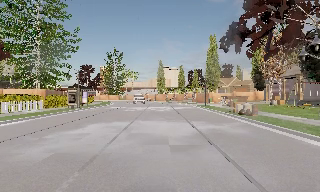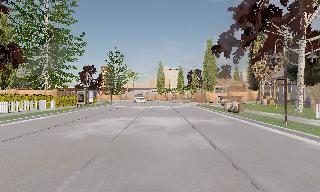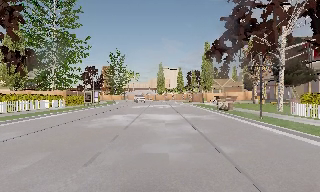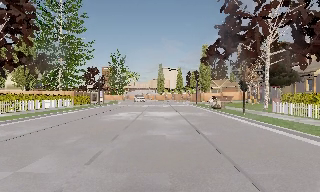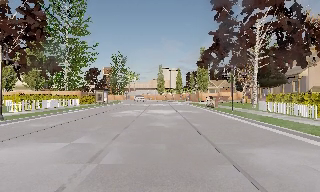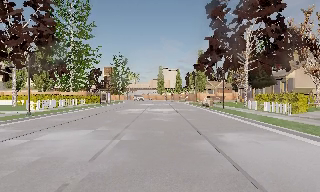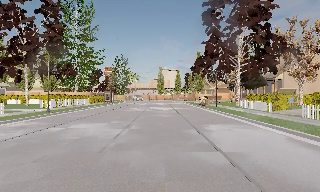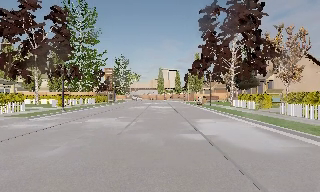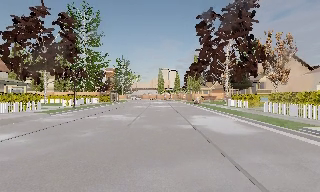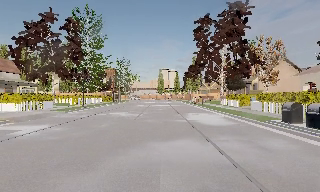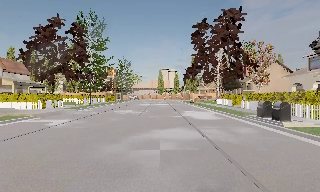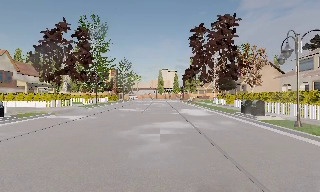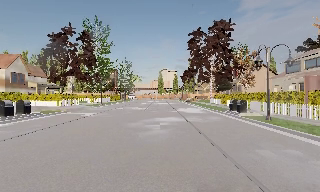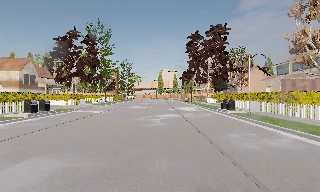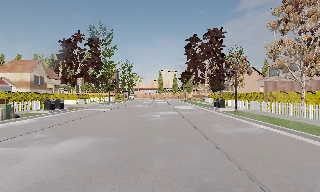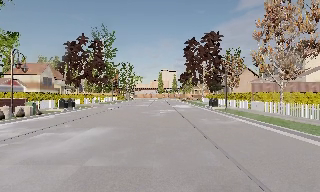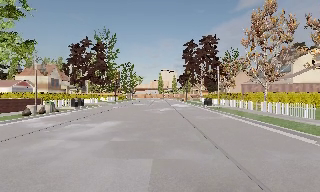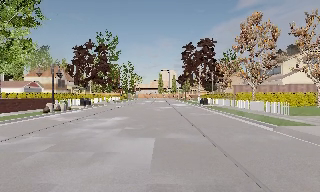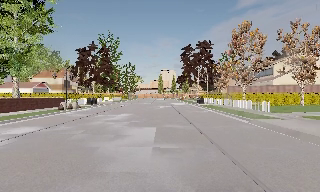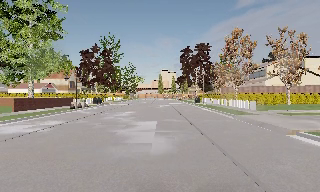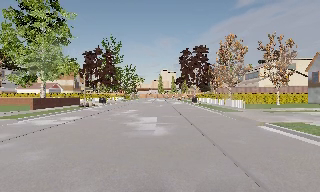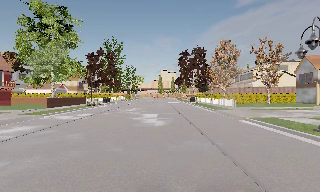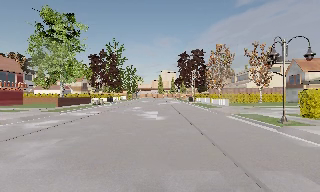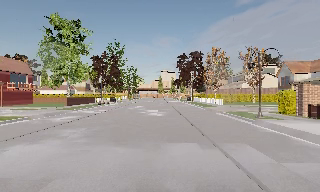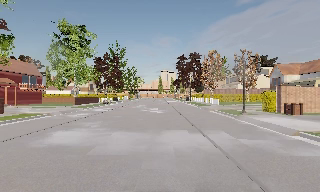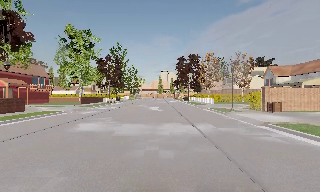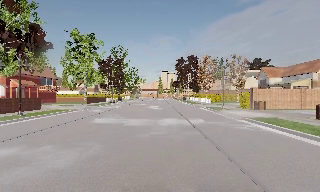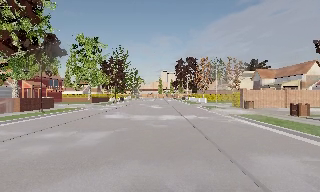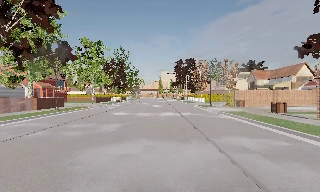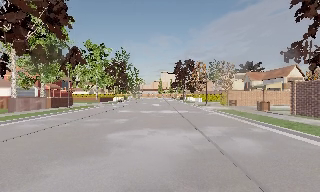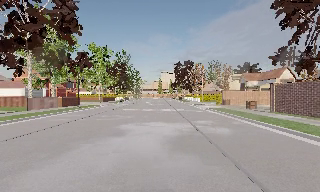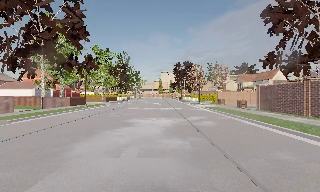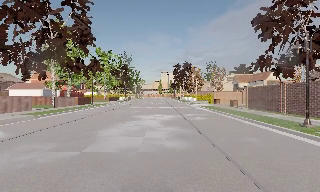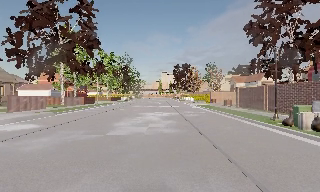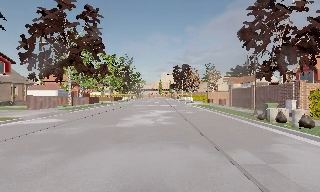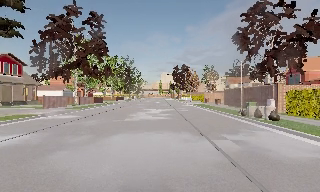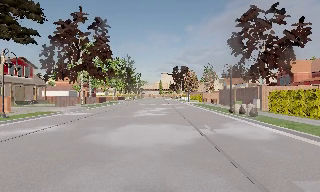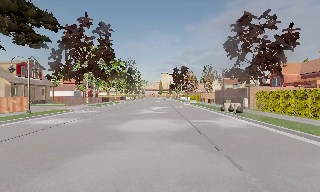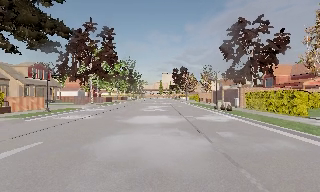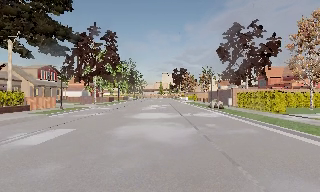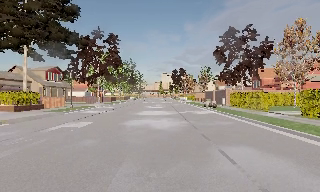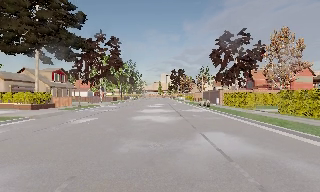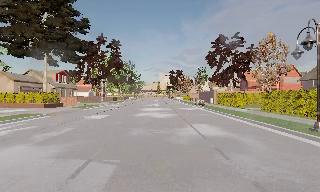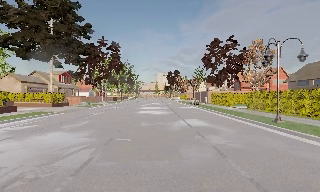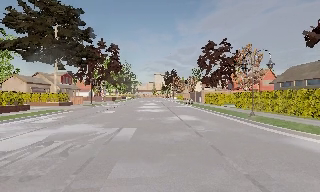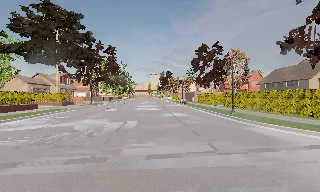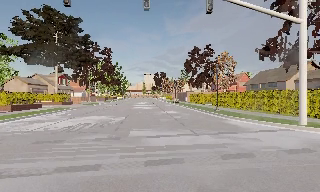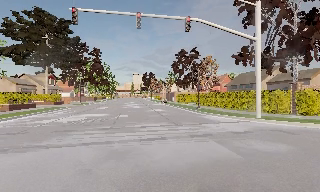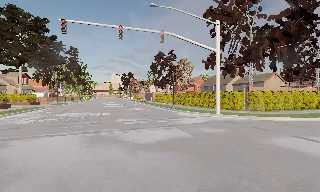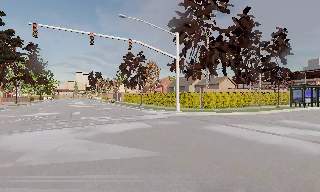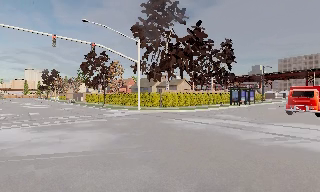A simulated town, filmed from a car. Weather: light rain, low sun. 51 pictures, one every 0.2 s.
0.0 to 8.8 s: The camera travels backward, about 95 m, so what stands in front gets smaller.
8.8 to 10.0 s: The camera swings to its right by about 40 degrees, and the scene slides to the left. It travels backward, about 12 m.
The film runs backward here.
